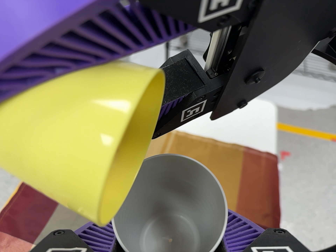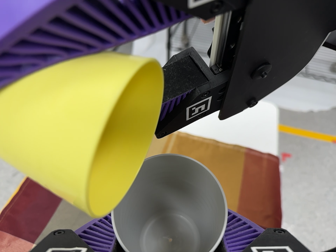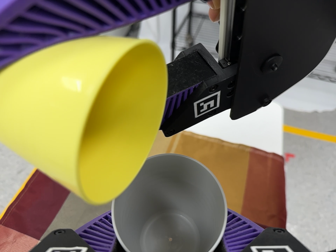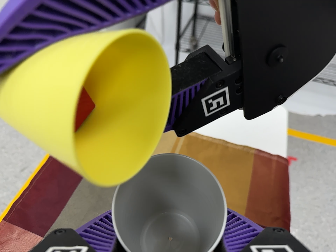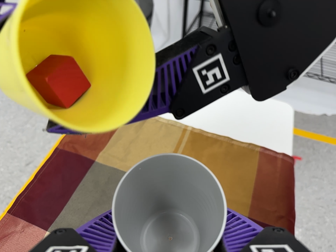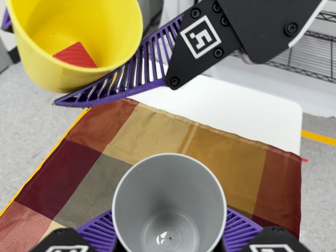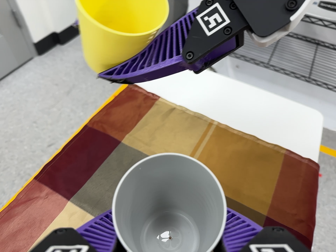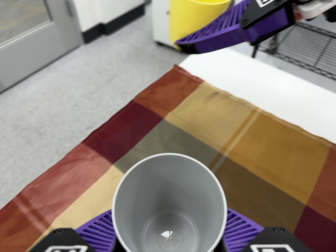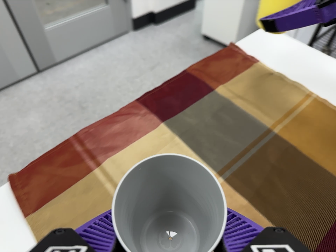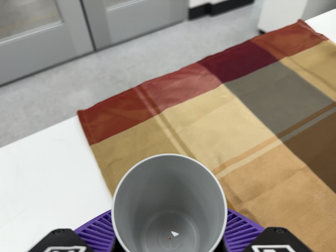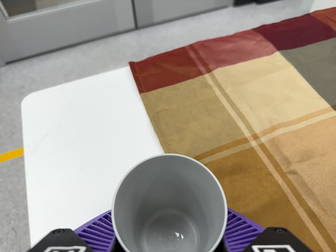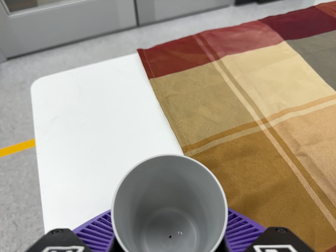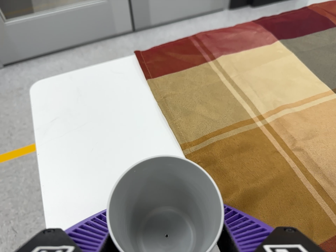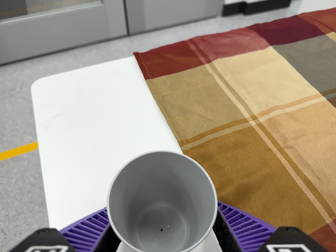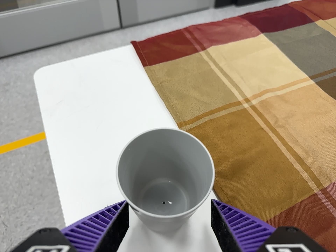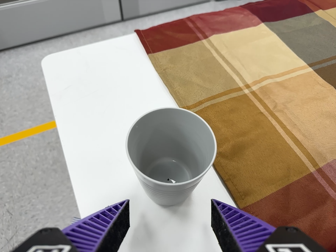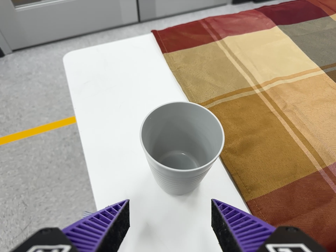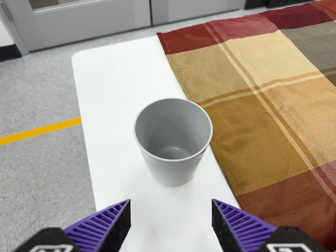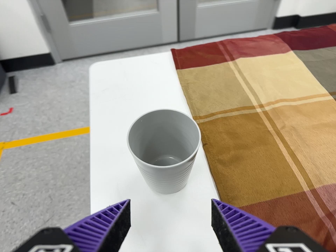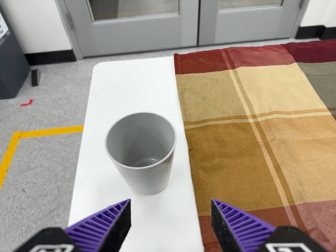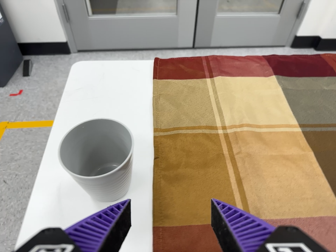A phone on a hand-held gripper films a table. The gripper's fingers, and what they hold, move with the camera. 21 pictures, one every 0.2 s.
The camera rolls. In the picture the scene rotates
clockwise.
The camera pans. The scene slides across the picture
to the right.
0.0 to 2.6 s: The camera pans to its left by about 30 degrees. It travels toward the bottom of its view and to its left, about 32 cm, so close, fixed things drift upward. It rolls about its line of sight by about 40 degrees, and the scene rotates clockwise.
2.6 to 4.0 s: The camera pans to its left by about 15 degrees. It travels to its right and backward, about 16 cm. It rolls about its line of sight by about 15 degrees, and the scene rotates clockwise.
The film runs backward here.
